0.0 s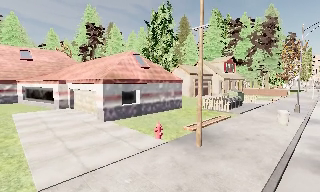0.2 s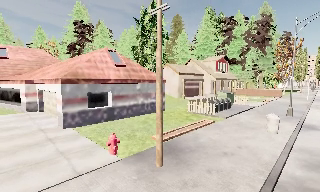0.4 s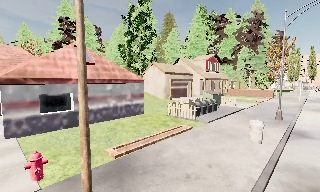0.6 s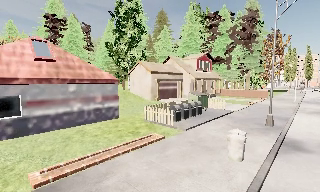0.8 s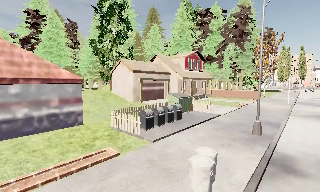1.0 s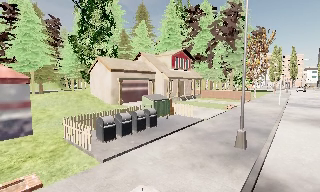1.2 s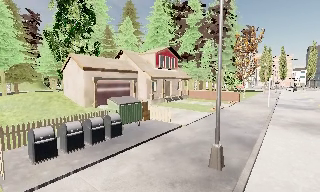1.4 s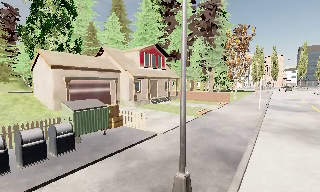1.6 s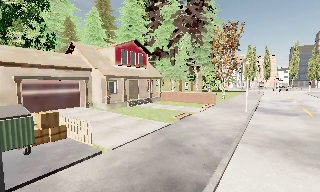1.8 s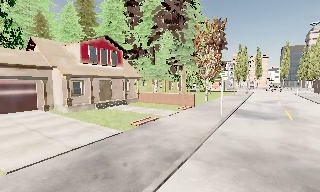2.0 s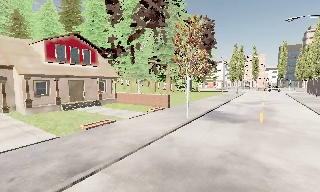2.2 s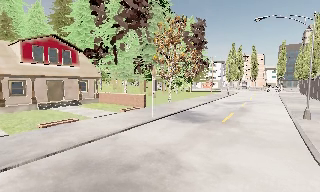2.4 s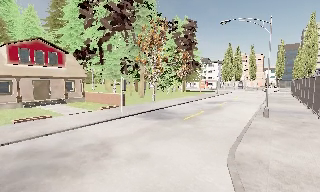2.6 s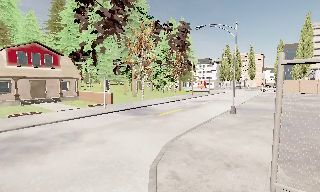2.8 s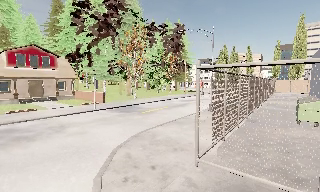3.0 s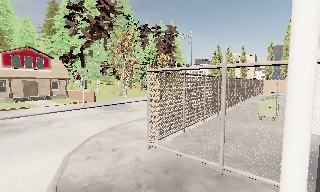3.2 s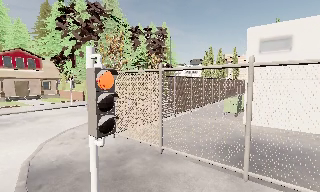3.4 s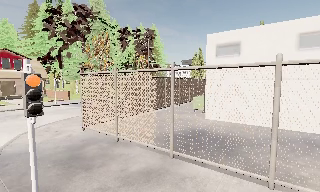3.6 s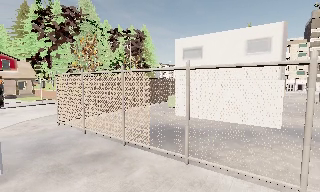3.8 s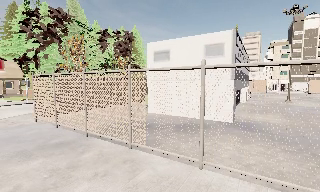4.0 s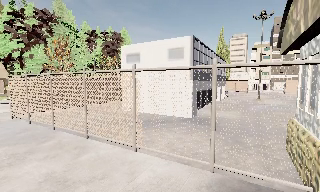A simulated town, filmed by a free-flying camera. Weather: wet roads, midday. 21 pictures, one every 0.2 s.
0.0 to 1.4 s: The scene slides to the left, as the camera pans about 10 degrees to its right. It travels forward and to its right, about 15 m, so what stands in front looms larger.
1.4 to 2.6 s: The camera travels to its right, about 15 m, so close, fixed things drift to the left.
2.6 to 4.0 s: The camera travels to its right and backward, about 15 m, so close, fixed things drift to the left.
The film runs backward here.
